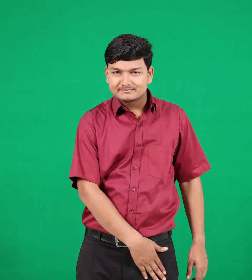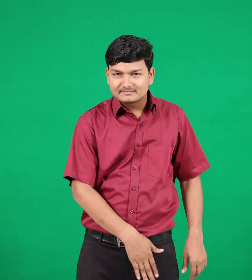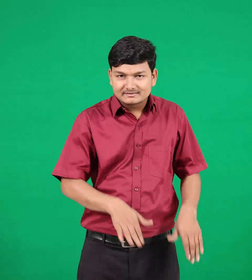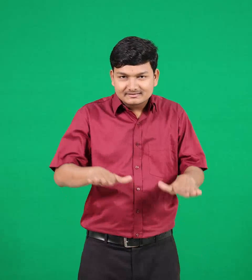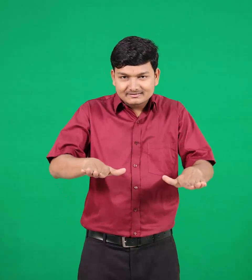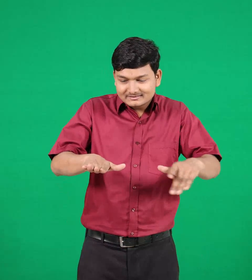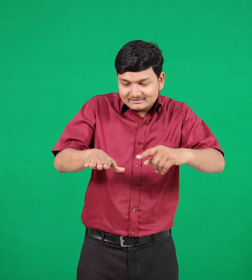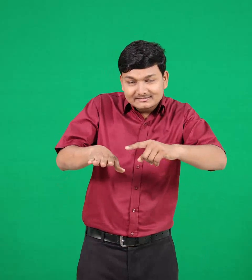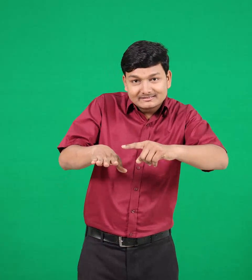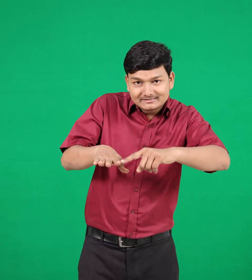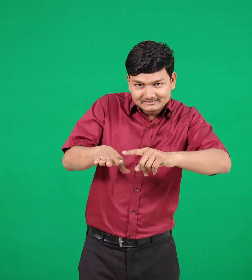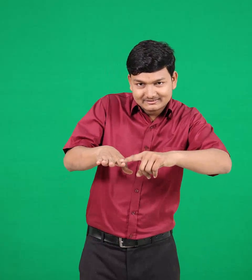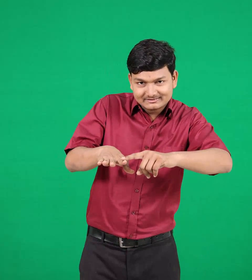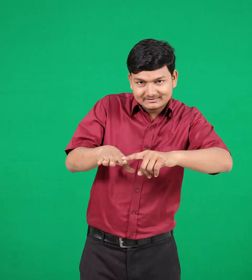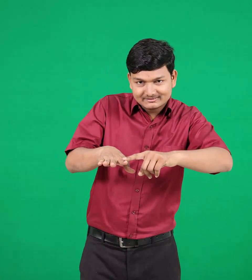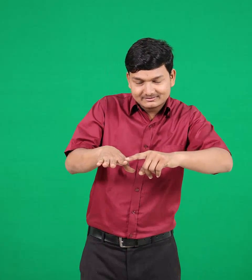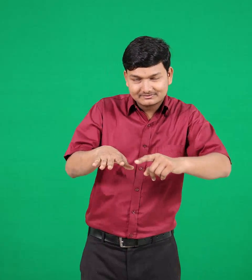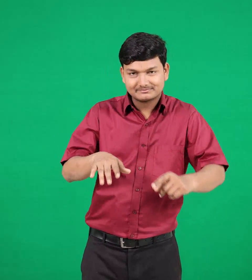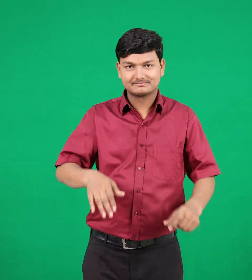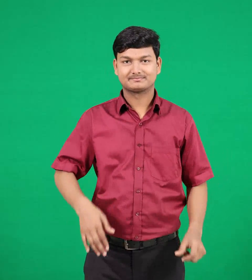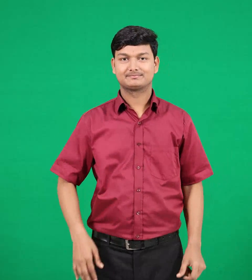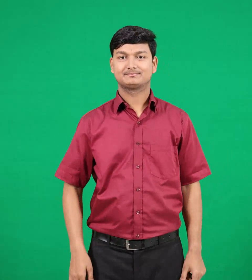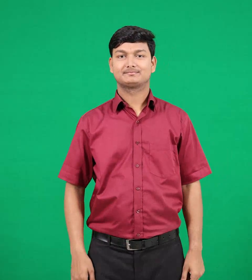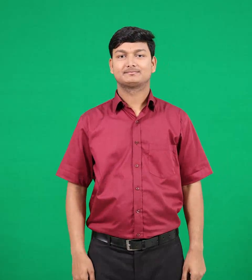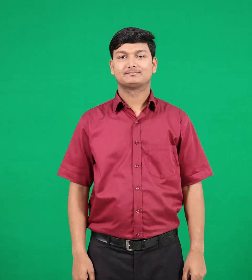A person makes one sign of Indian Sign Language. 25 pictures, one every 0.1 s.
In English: toe
